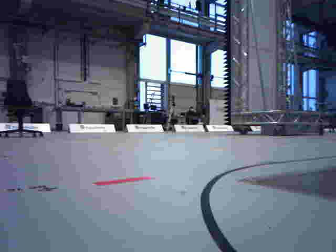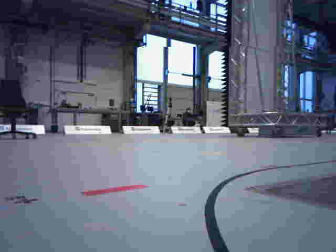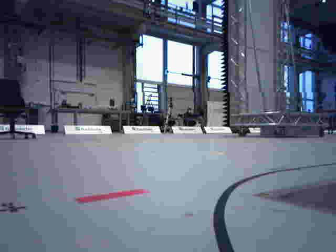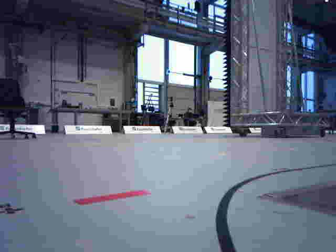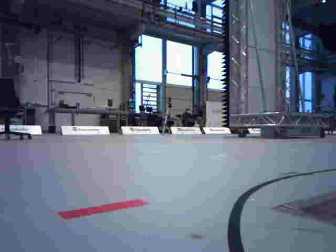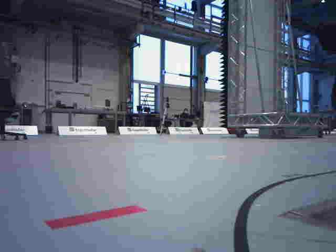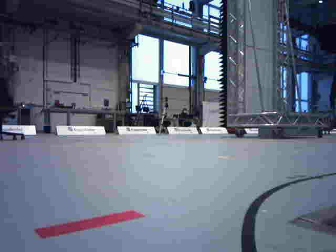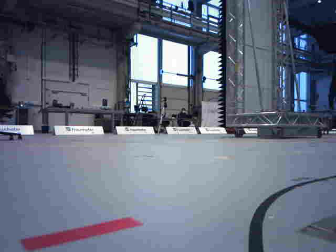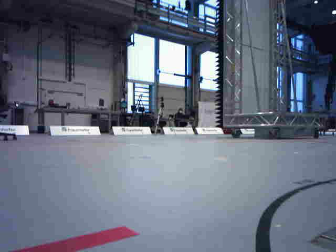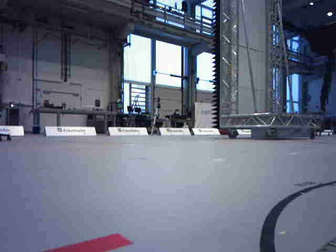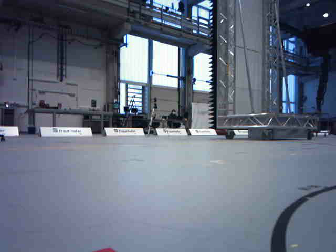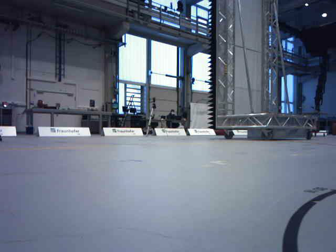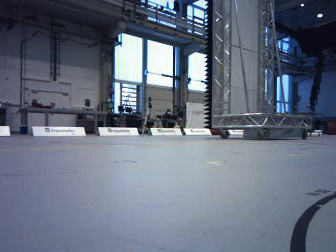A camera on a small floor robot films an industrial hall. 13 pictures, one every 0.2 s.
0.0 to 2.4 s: The camera travels forward, about 0.5 m, so what stands in front looms larger.
The film runs forward here.
